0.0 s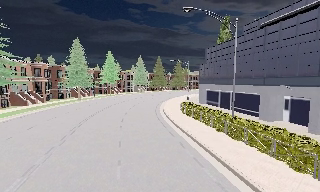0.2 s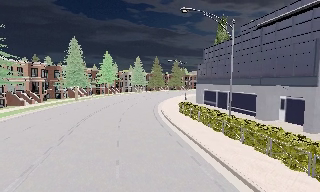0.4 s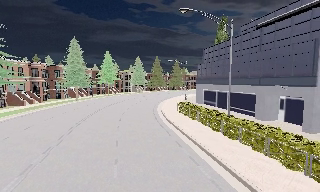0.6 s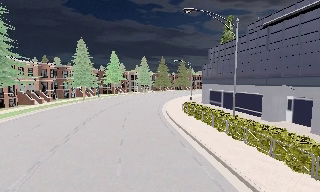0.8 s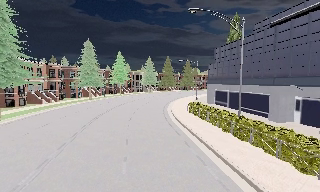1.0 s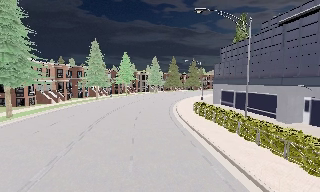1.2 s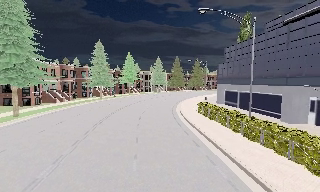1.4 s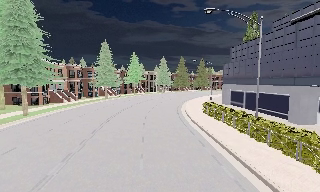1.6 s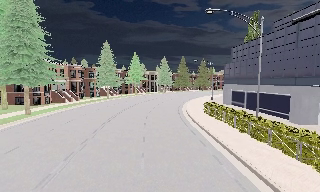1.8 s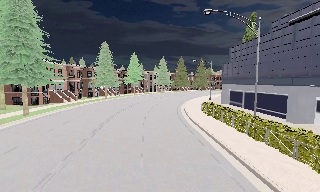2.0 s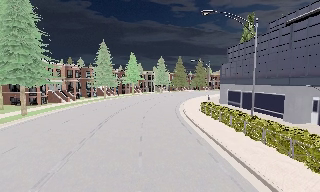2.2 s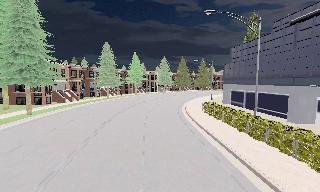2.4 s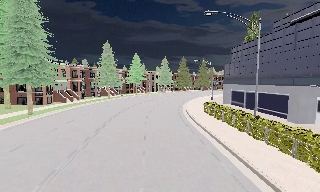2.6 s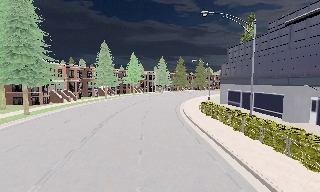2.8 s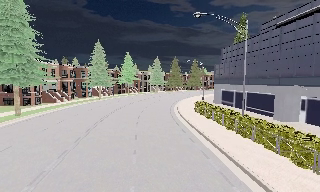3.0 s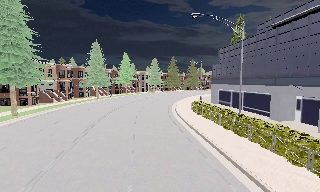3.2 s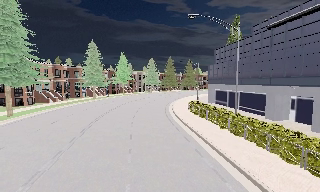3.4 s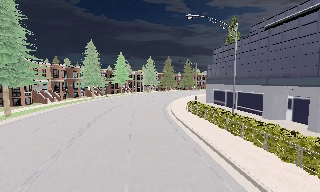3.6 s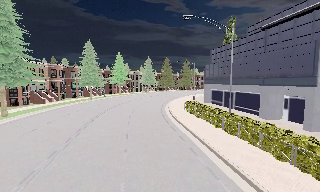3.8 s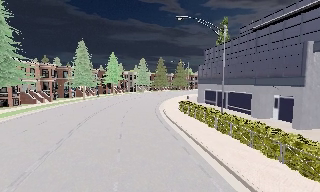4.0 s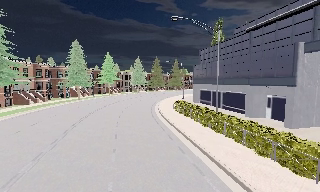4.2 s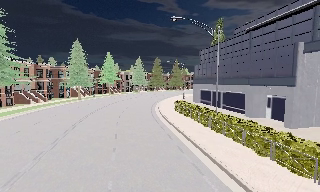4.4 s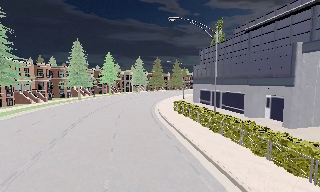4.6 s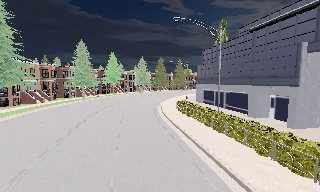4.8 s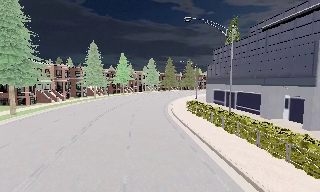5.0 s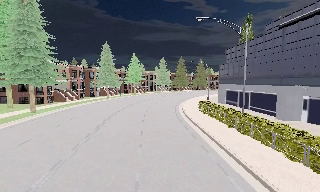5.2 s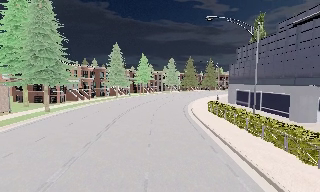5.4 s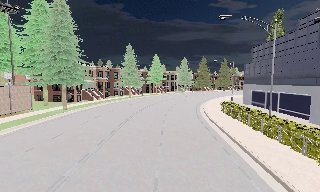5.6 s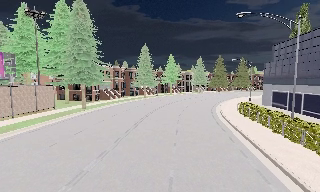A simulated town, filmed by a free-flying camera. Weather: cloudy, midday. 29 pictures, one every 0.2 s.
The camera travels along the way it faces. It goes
backward.
0.0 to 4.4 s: The camera travels backward and to its right, about 1.5 m, so what stands in front gets smaller.
4.4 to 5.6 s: The camera pans to its left, which is counterclockwise from overhead, by about 20 degrees.
The film runs backward here.
